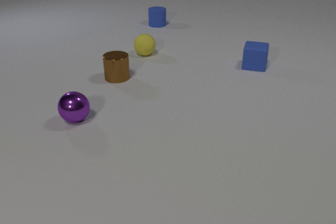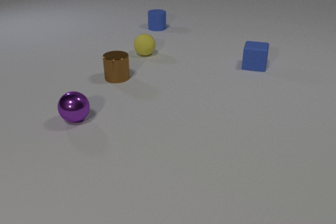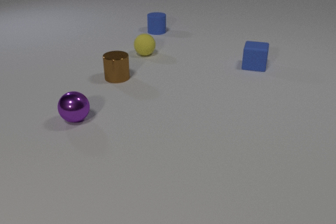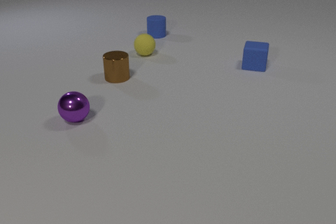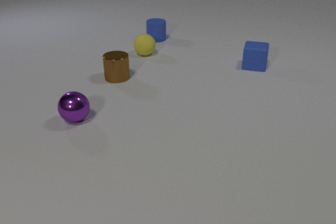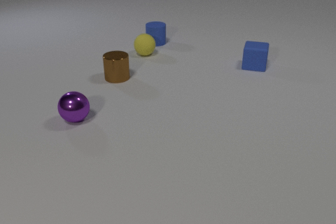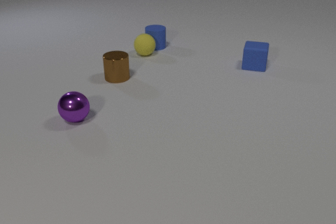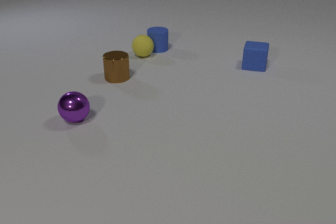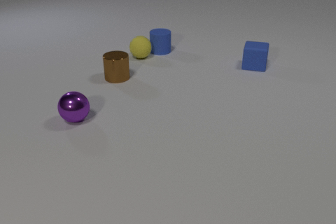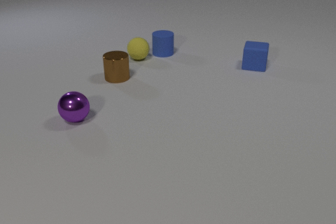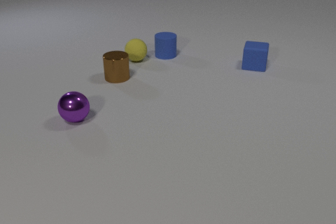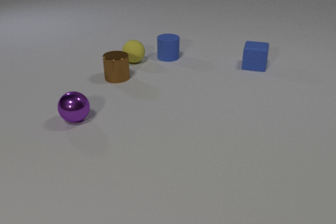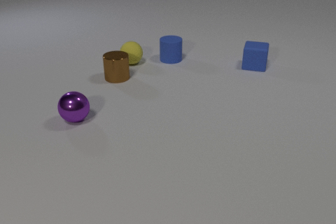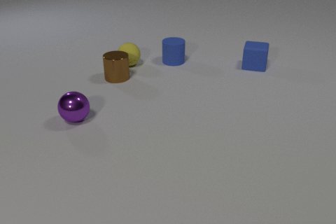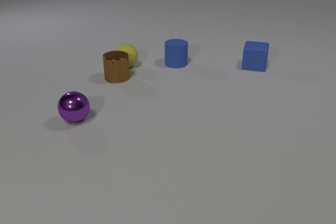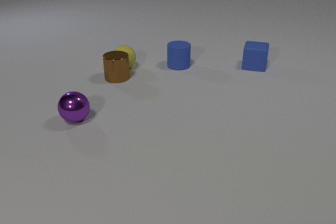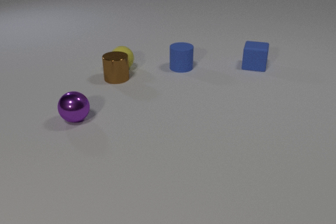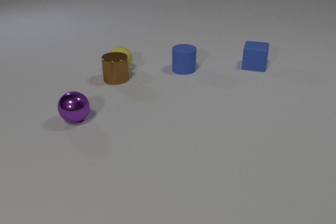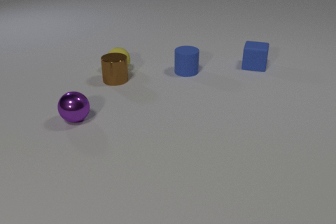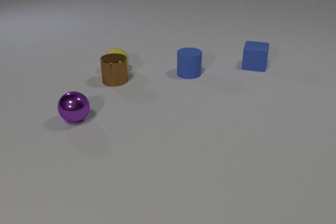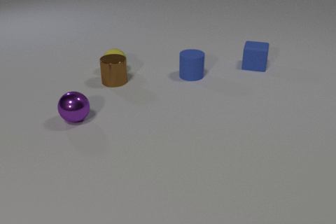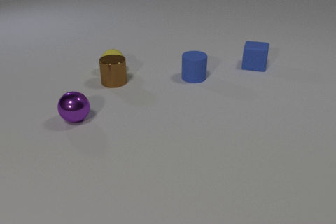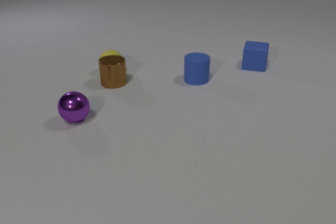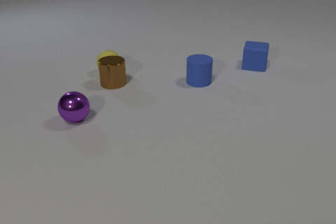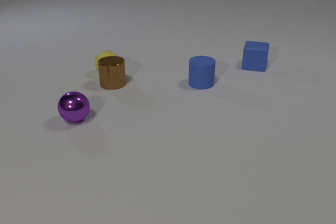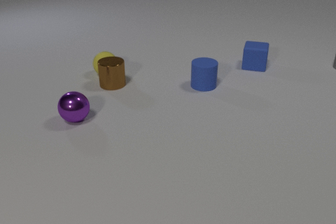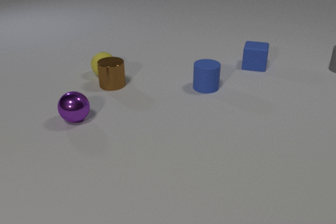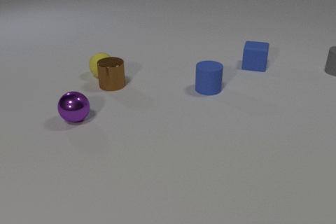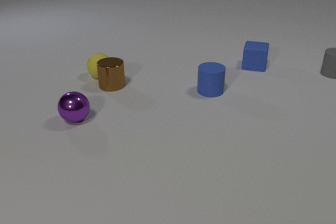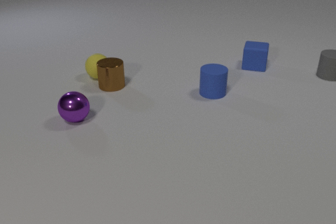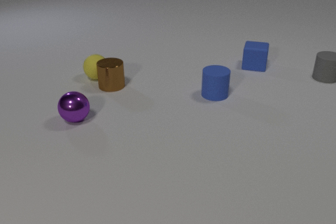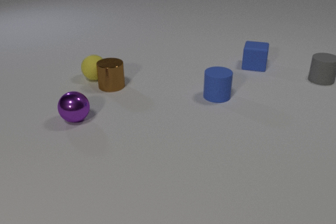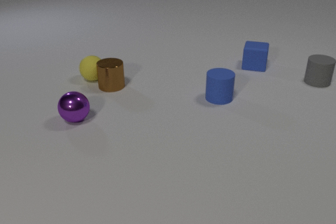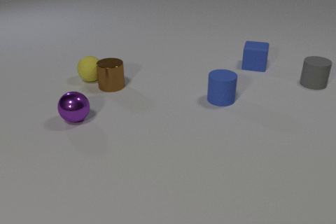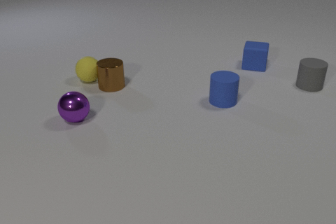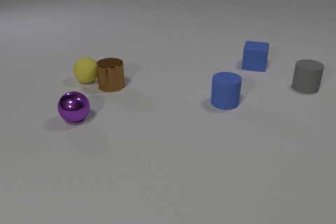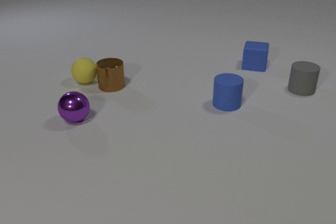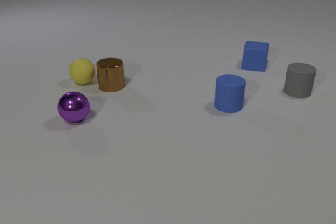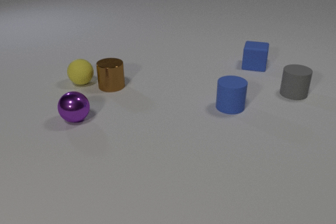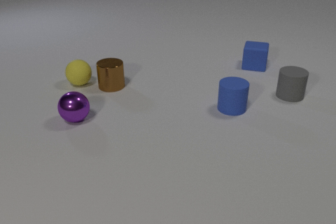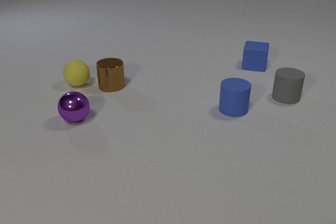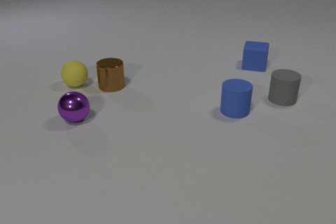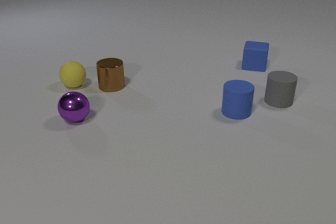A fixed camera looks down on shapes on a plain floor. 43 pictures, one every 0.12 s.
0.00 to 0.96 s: The blue rubber cylinder slides toward the camera. The yellow rubber sphere rolls toward the camera. The blue rubber cylinder and the yellow rubber sphere collide.
0.96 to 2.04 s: The blue rubber cylinder slides toward the camera and to the right. The yellow rubber sphere rolls toward the camera and to the left. The yellow rubber sphere and the brown metal cylinder collide.
2.04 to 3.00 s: The blue rubber cylinder slides toward the camera and to the right. The yellow rubber sphere rolls to the left and toward the camera. The gray rubber cylinder comes in at the right edge, slides toward the camera. The brown metal cylinder slides toward the camera.
3.00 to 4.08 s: The blue rubber cylinder slides toward the camera and to the right. The yellow rubber sphere rolls to the left and toward the camera. The gray rubber cylinder slides toward the camera and to the left.
4.08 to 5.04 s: The blue rubber cylinder slides toward the camera and to the right. The yellow rubber sphere rolls to the left and toward the camera. The gray rubber cylinder slides toward the camera and to the left.
Are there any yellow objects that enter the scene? no.
How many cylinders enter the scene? 1.
How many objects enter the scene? 1.
